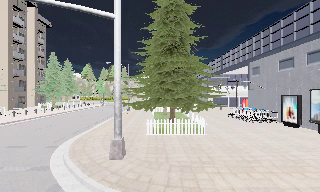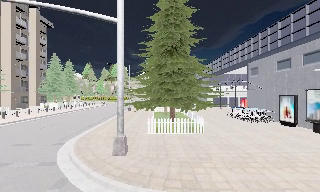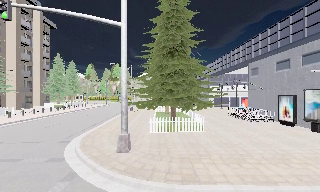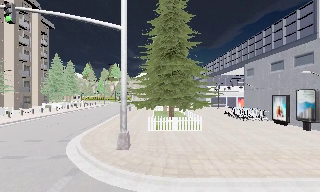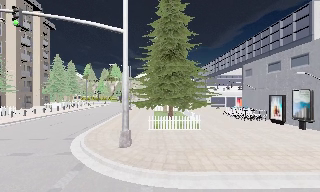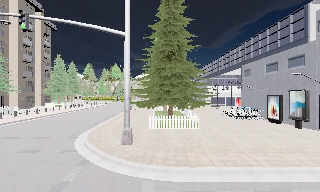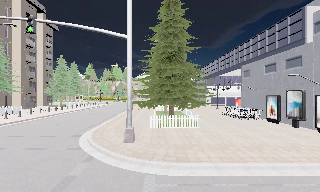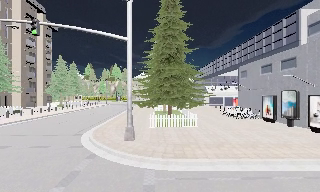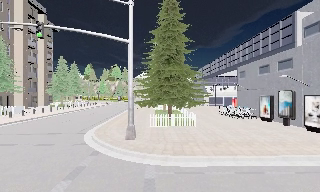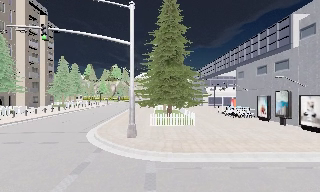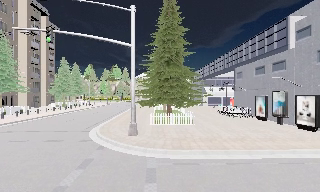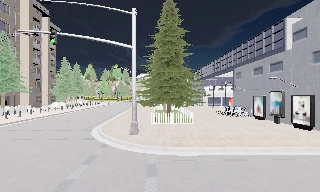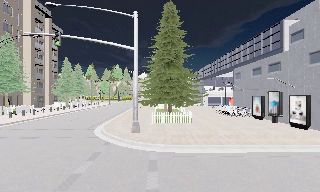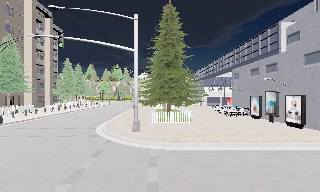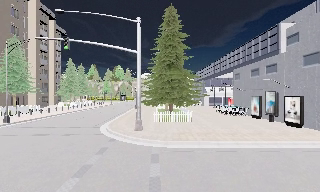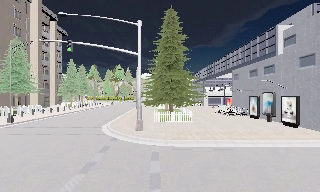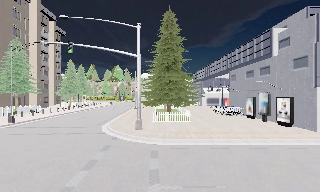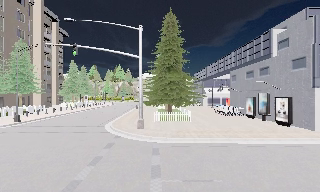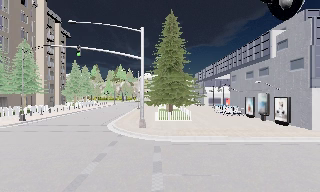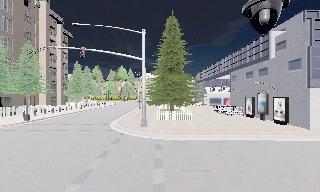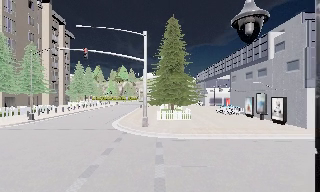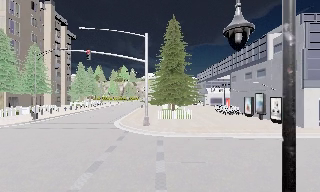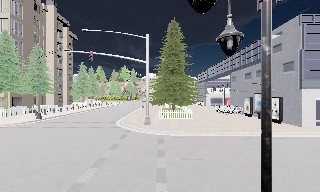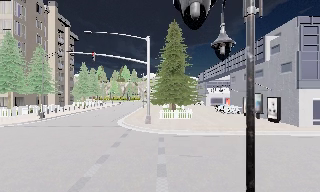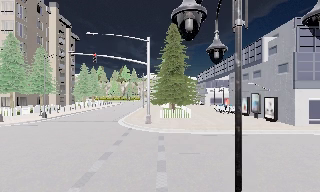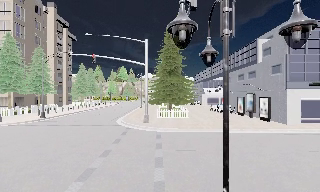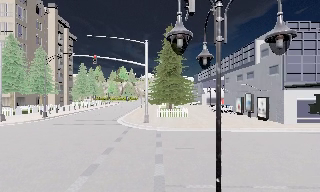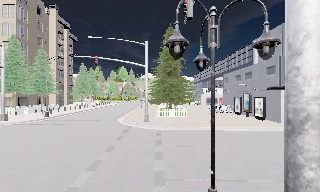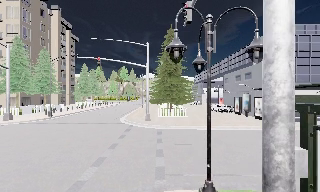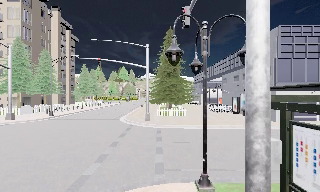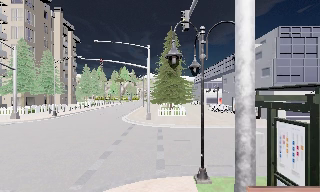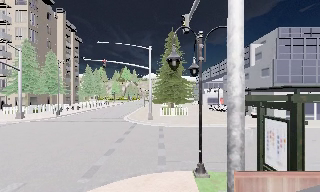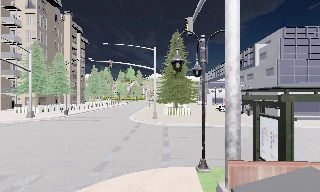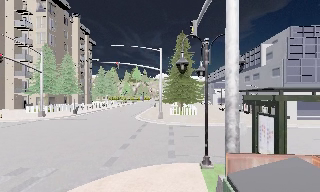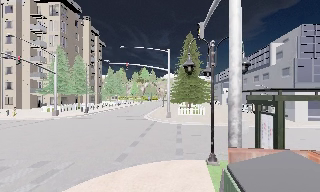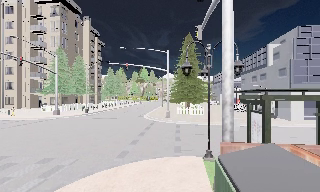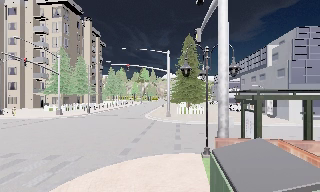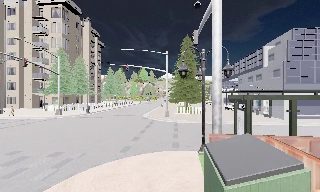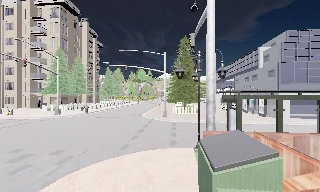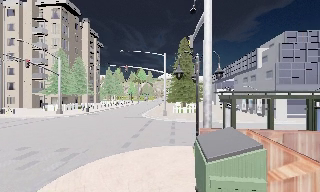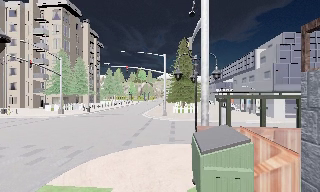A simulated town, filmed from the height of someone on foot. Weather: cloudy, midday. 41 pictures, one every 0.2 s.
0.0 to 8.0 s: The camera travels backward, about 14 m, so what stands in front gets smaller.
The film runs backward here.
